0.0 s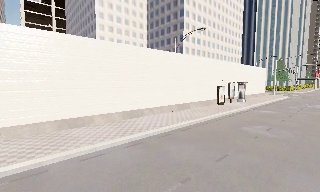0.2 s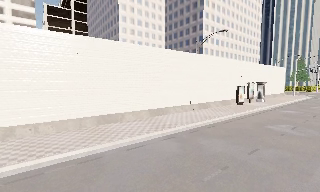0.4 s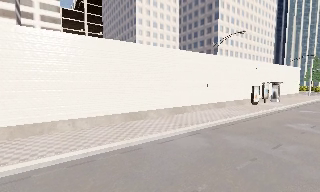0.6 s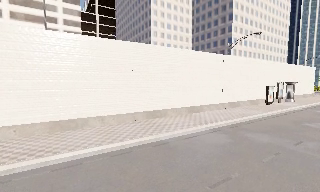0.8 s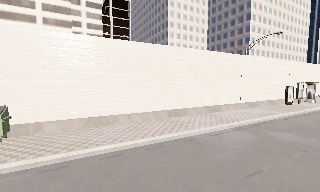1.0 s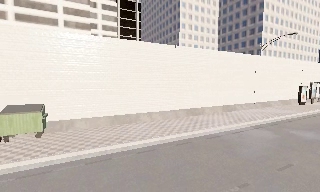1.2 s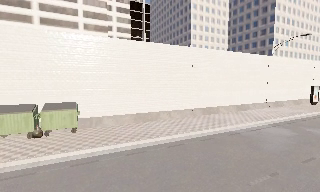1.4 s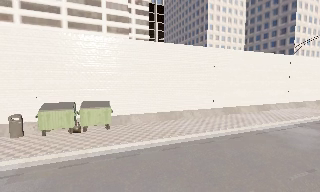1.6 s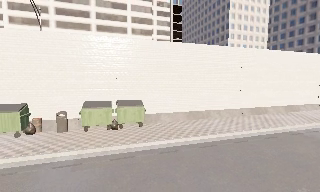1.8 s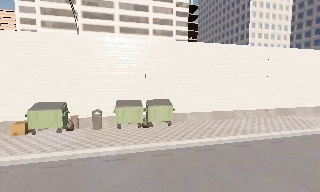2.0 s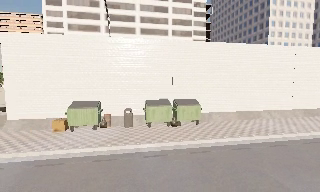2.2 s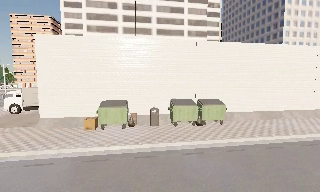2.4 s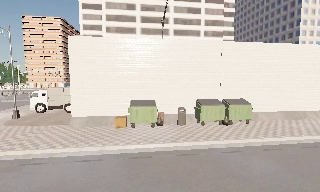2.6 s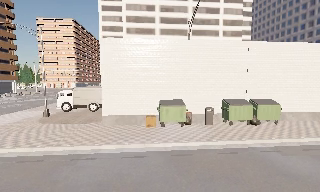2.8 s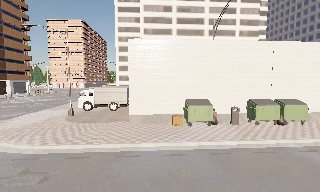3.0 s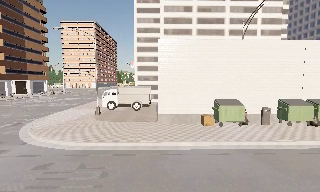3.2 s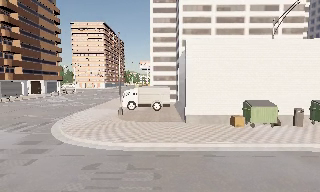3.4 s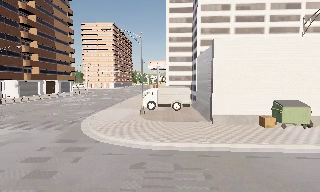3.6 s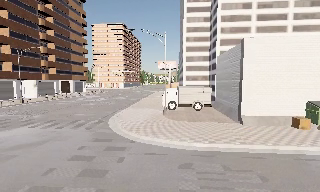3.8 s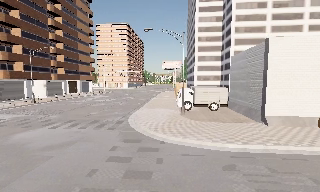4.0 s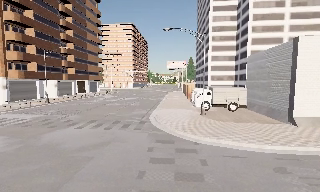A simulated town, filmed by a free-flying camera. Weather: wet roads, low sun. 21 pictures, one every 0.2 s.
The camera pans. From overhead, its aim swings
counterclockwise.
The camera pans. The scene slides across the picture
to the right.
0.0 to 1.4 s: The scene slides to the right, as the camera pans about 20 degrees to its left. It travels to its left and backward, about 9 m, so close, fixed things drift to the right.
1.4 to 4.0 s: The scene slides to the right, as the camera pans about 30 degrees to its left. It travels to its left, about 19 m, so close, fixed things drift to the right.
The film runs forward here.
